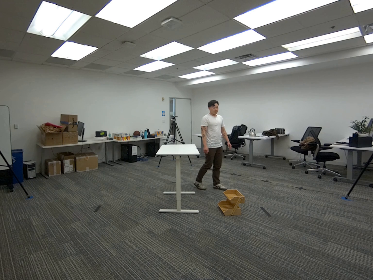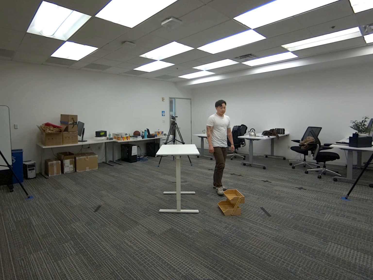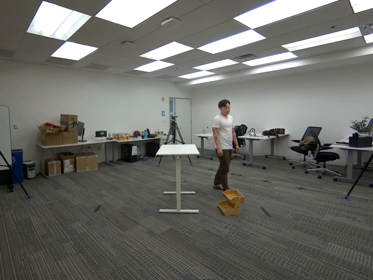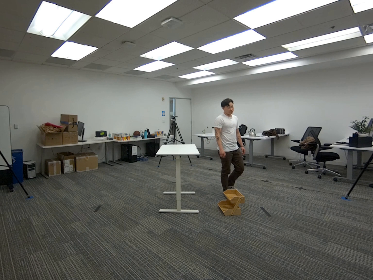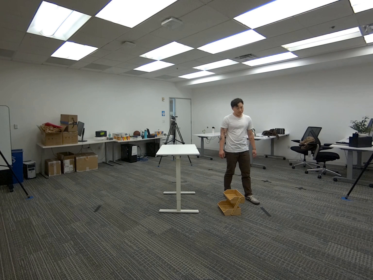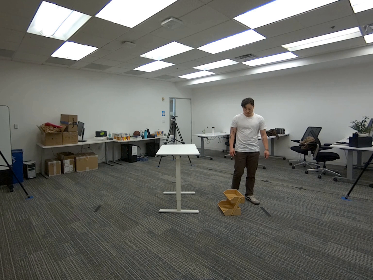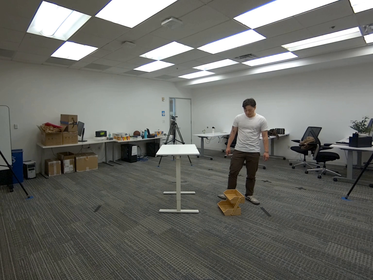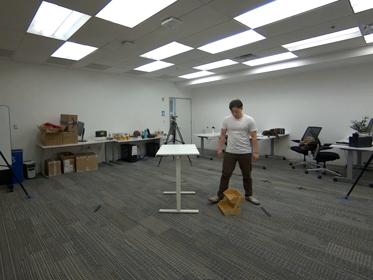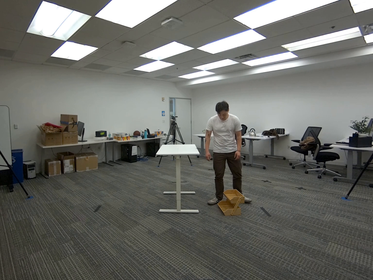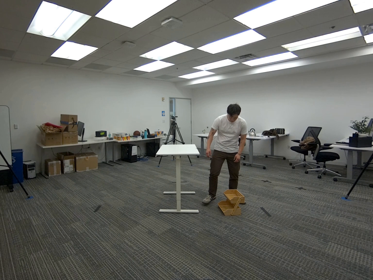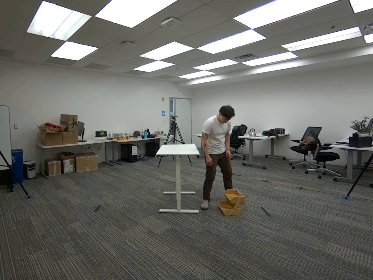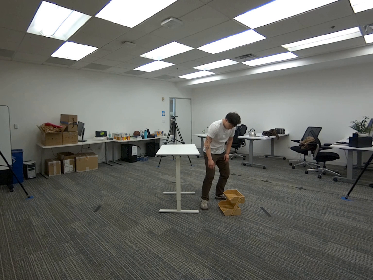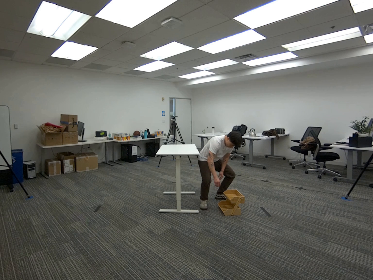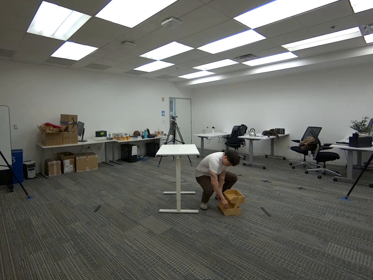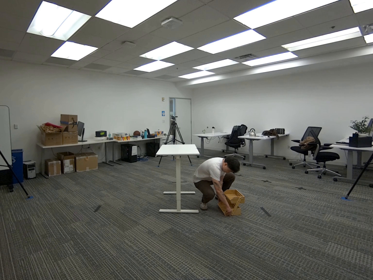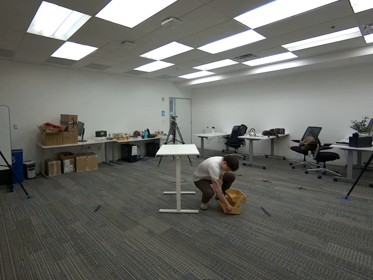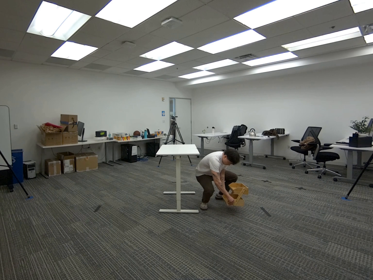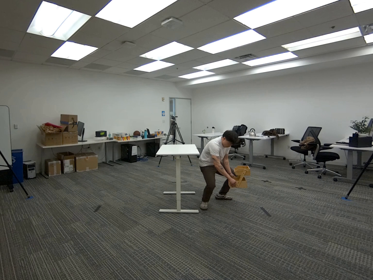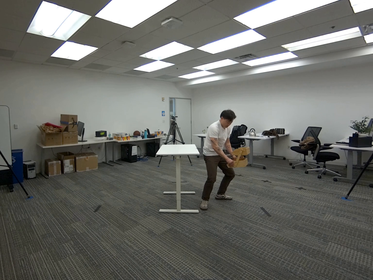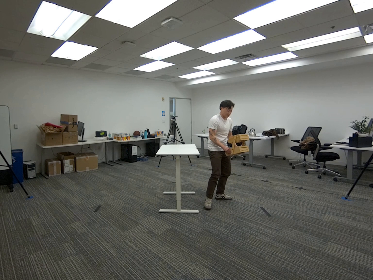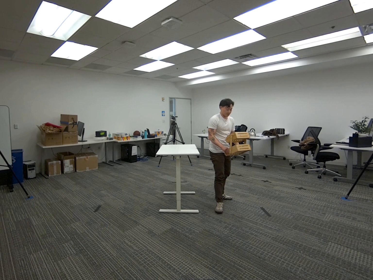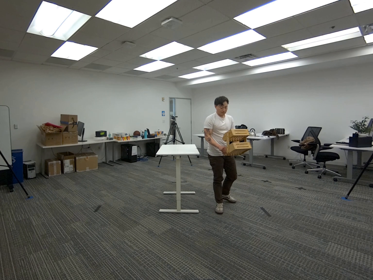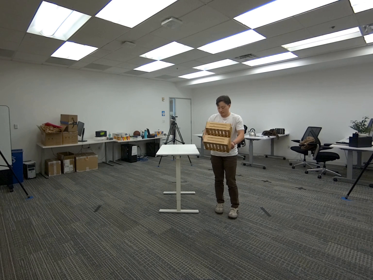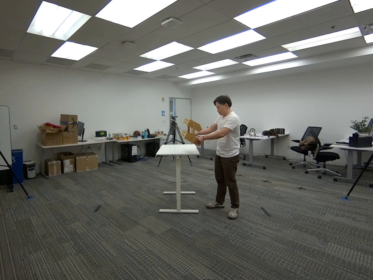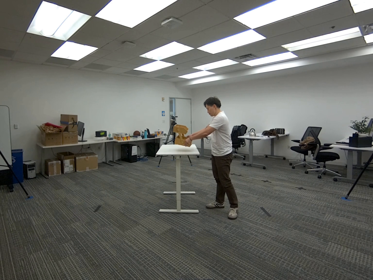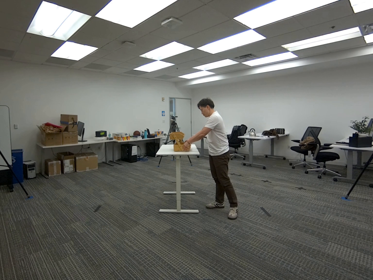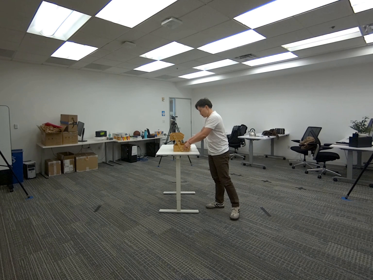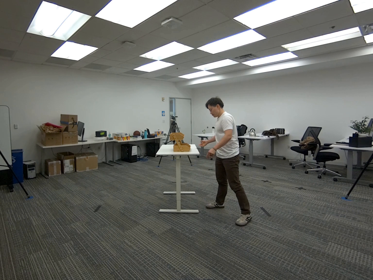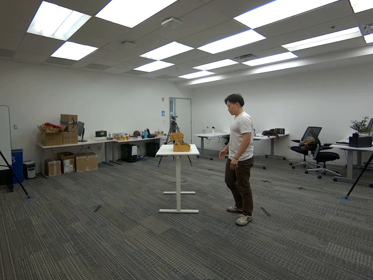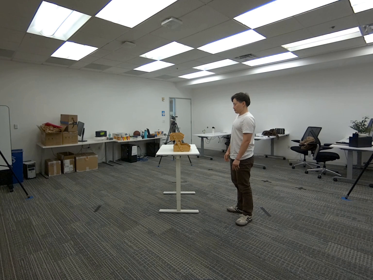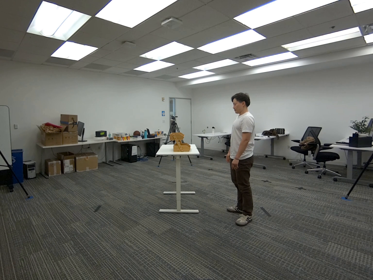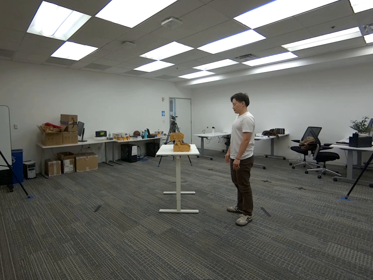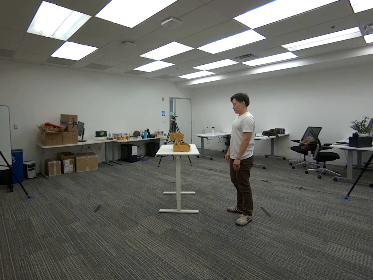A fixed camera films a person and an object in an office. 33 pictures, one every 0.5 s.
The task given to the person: Walk over to the wooden crate on the ground and pick up the wooden crate from the bottom shelf using both hands and place on the white desk.
